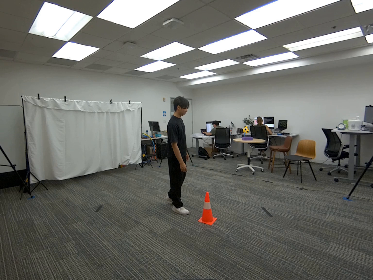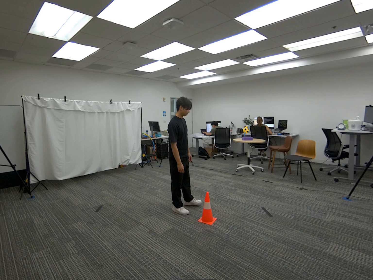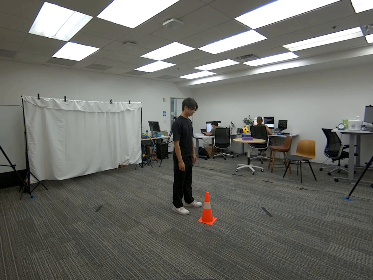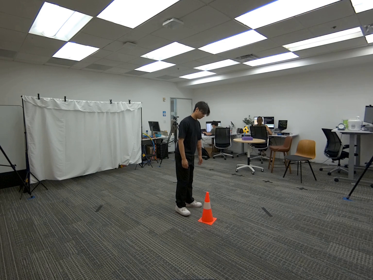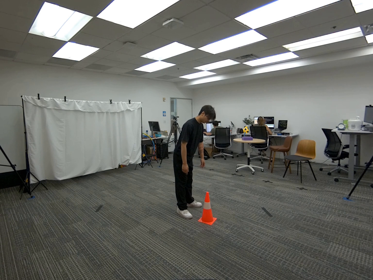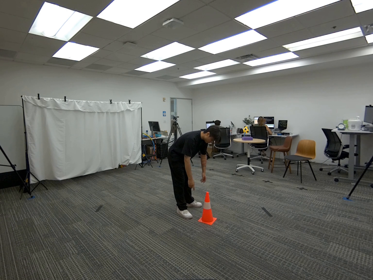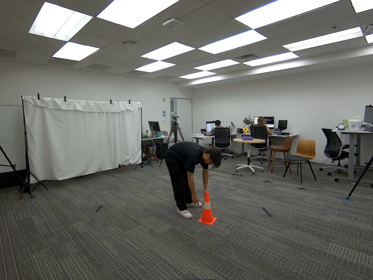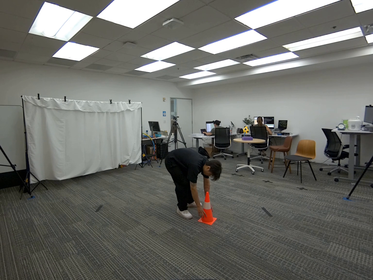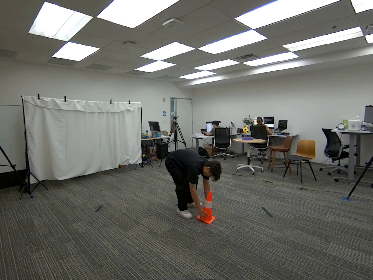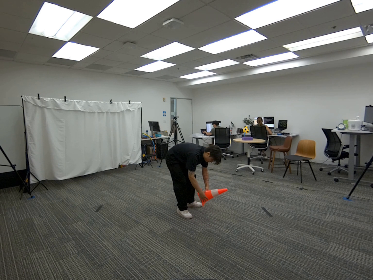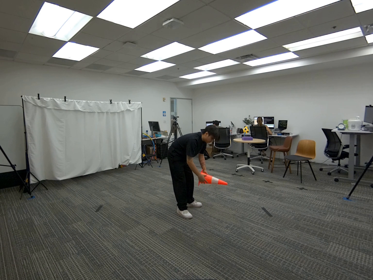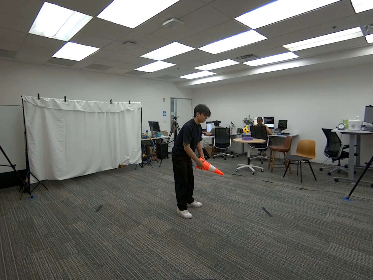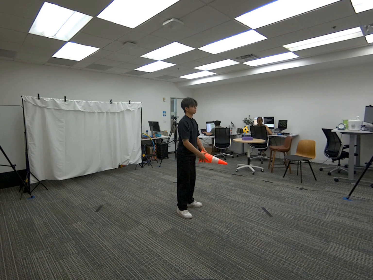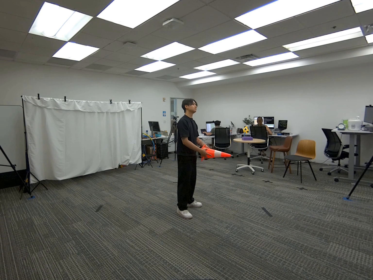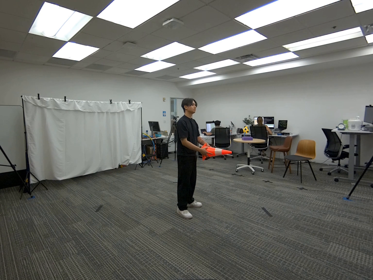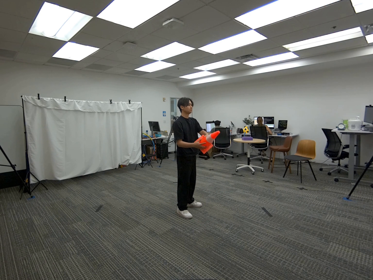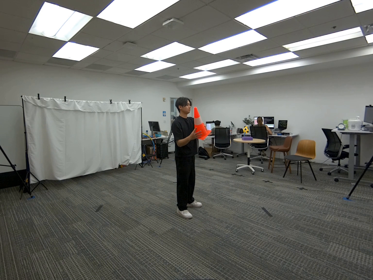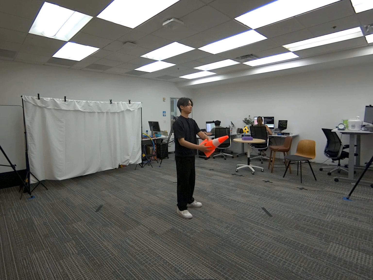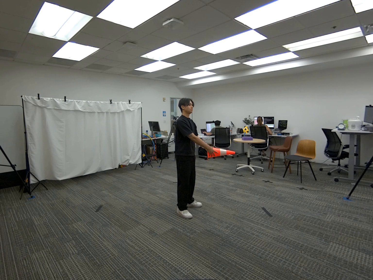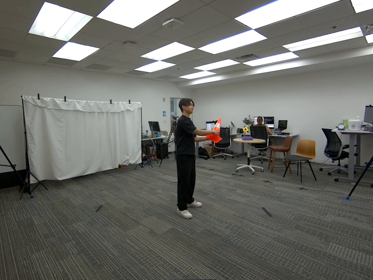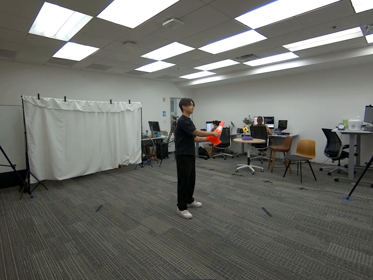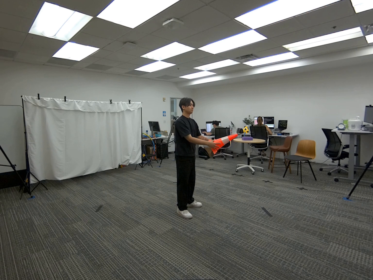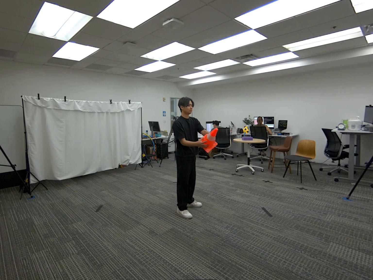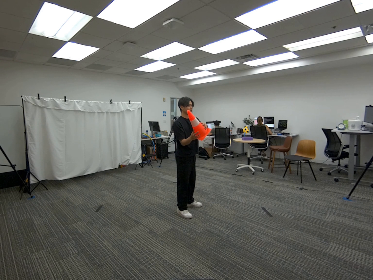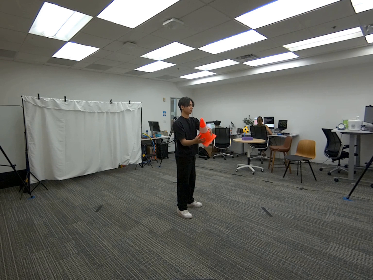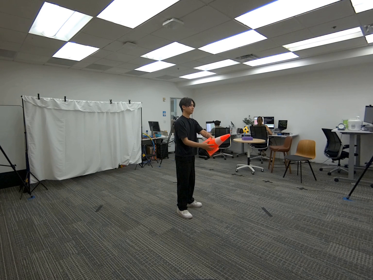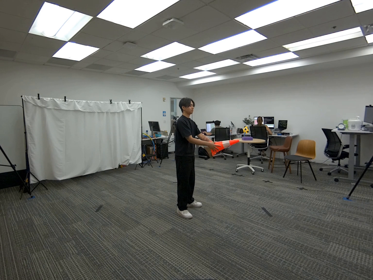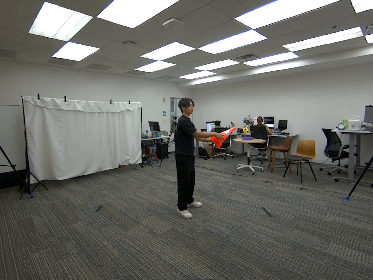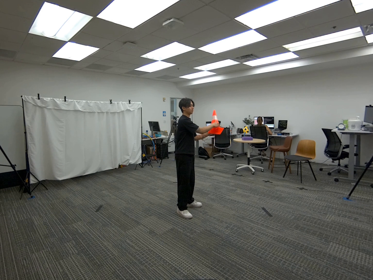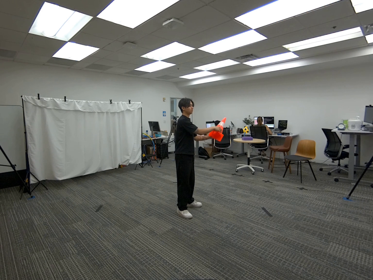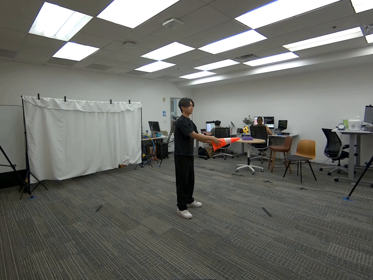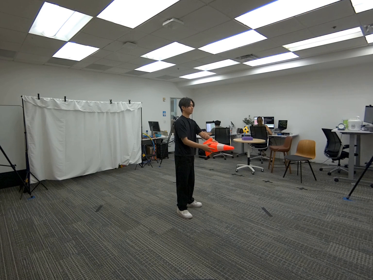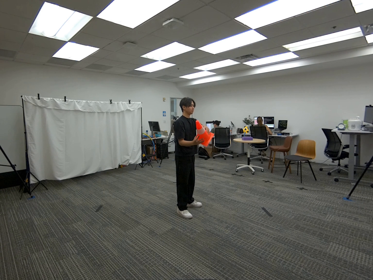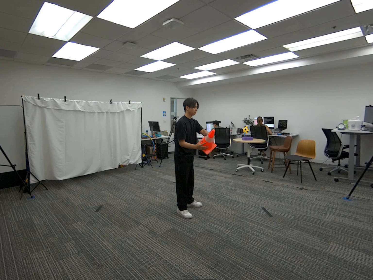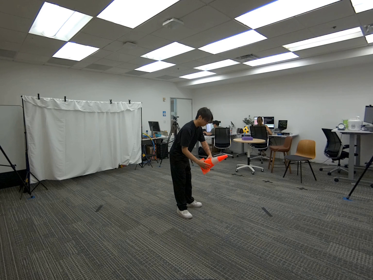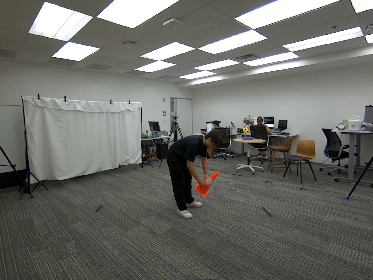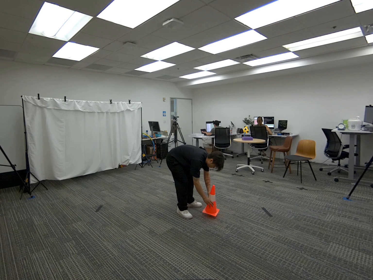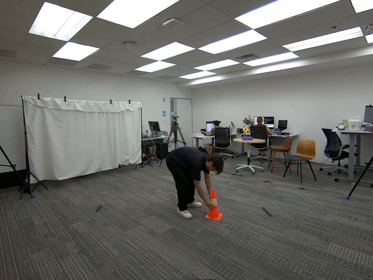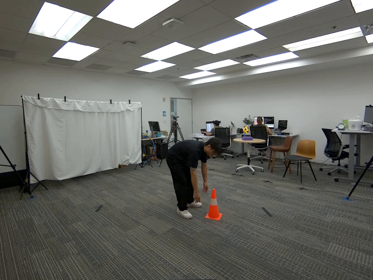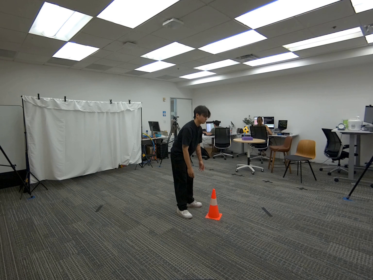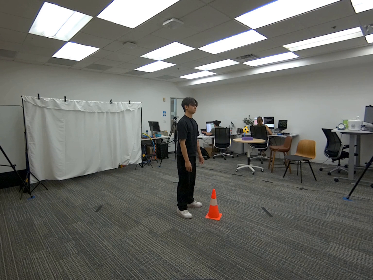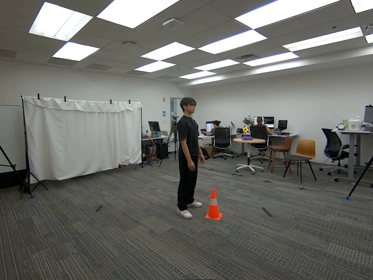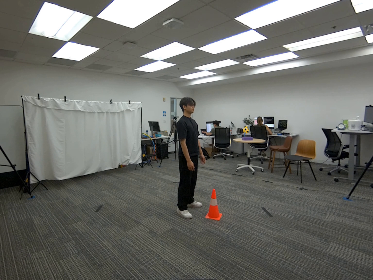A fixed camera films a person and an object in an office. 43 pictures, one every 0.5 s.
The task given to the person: Walk over to the traffic cone, pick up the cone with both hands, and proceed to swing the cone from side to side. Place cone back on the ground when finish.
